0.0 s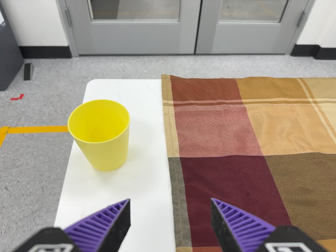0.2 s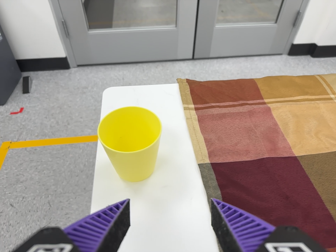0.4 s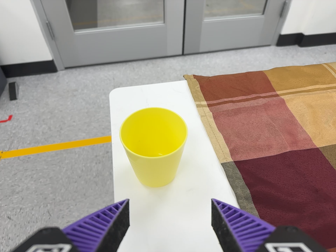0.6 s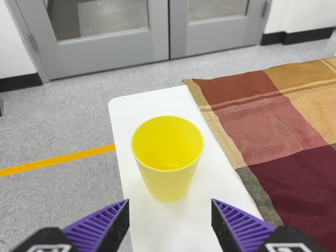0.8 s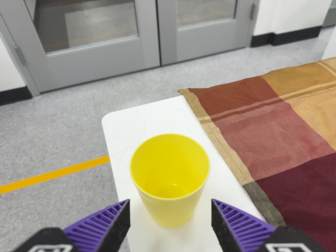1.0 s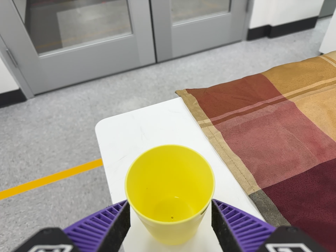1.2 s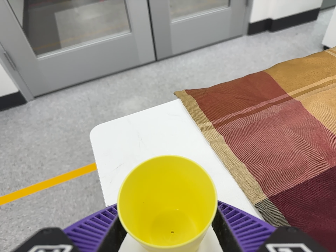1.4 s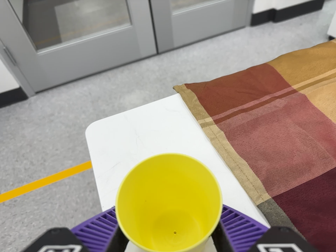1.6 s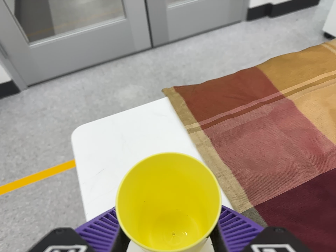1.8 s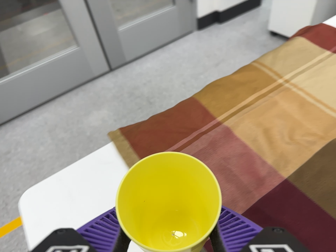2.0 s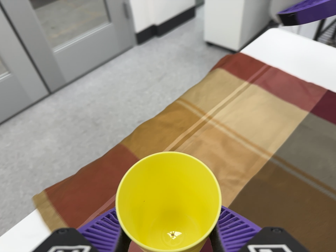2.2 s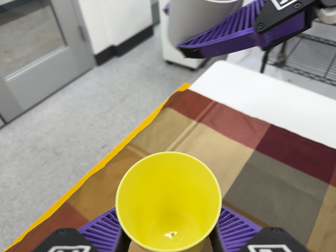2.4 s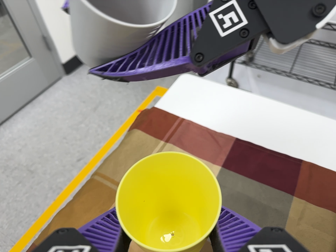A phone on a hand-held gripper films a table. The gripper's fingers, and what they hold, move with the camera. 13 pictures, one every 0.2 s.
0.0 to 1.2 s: The camera travels forward, to its left and toward the top of its view, about 18 cm, so what stands in front looms larger. It rolls about its line of sight by about 20 degrees, and the scene rotates counterclockwise.
1.2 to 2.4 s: The camera pans to its right by about 25 degrees. It travels toward the top of its view and to its right, about 30 cm, so close, fixed things drift downward. It rolls about its line of sight by about 30 degrees, and the scene rotates counterclockwise.
The film runs forward here.
